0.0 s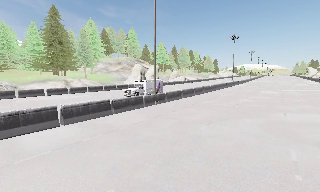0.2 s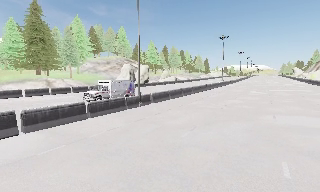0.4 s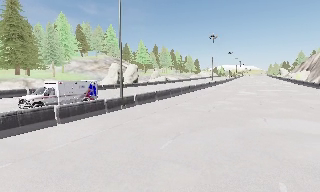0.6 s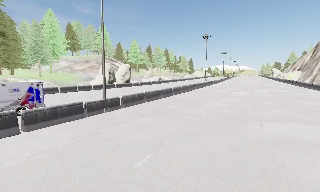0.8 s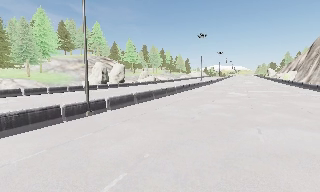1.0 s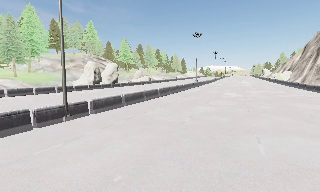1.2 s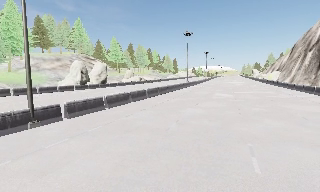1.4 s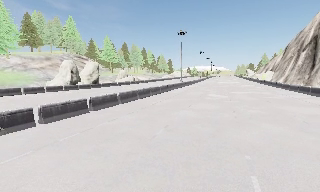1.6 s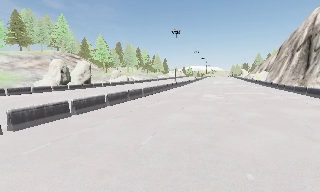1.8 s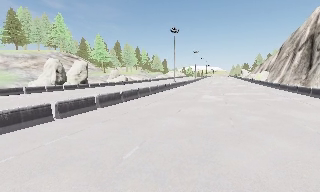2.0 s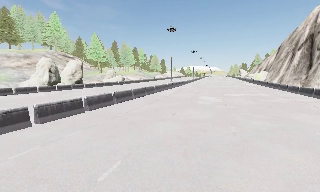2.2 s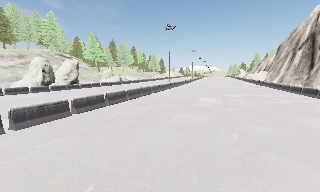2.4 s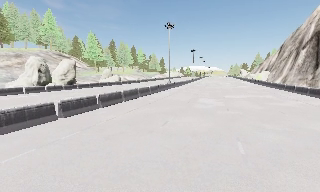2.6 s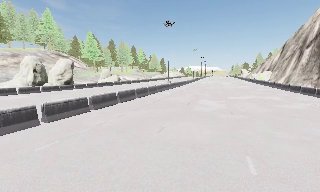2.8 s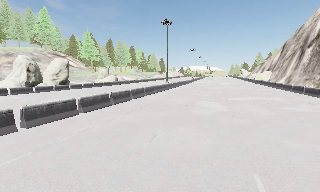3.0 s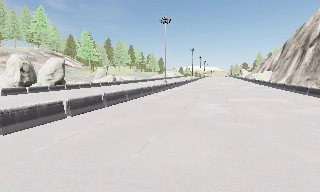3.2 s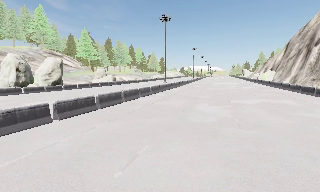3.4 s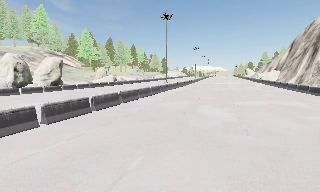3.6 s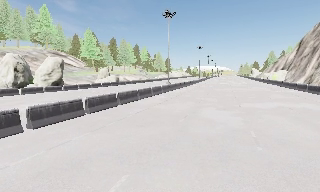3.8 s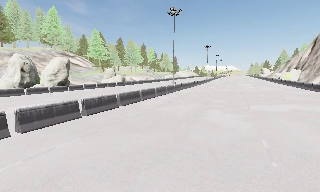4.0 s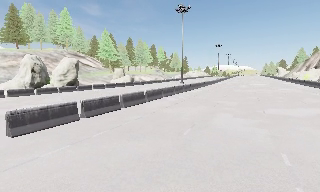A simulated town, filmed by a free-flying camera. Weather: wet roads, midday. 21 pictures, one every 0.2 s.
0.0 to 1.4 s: The camera swings to its right by about 15 degrees, and the scene slides to the left. It travels forward and to its right, about 9 m, so what stands in front looms larger.
1.4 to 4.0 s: The camera travels forward, about 14 m, so what stands in front looms larger.
The film runs forward here.
